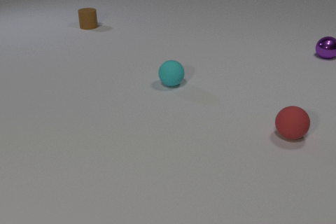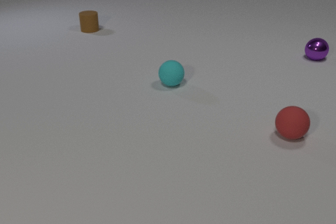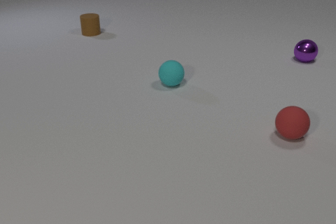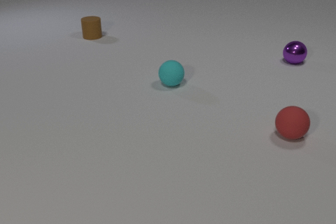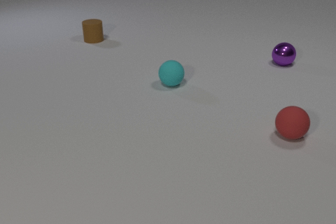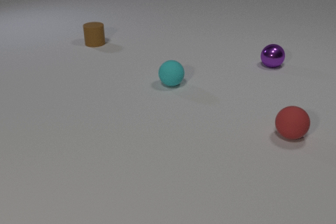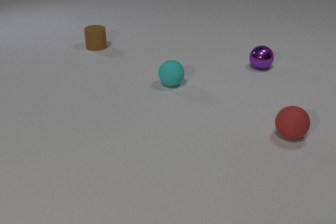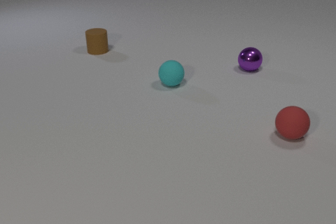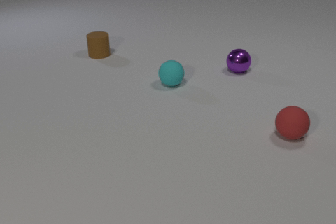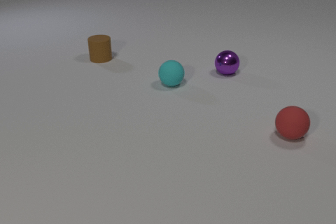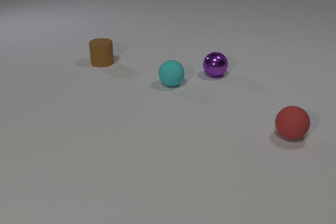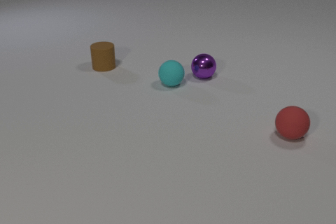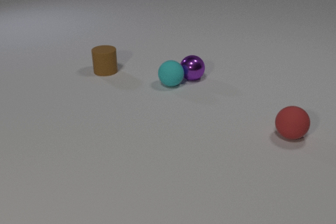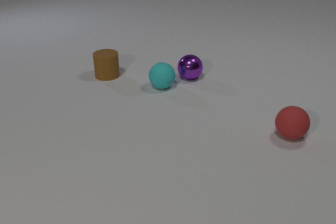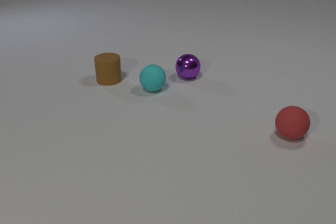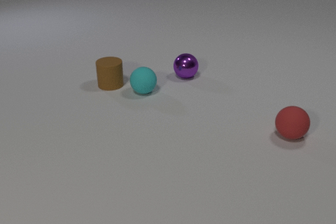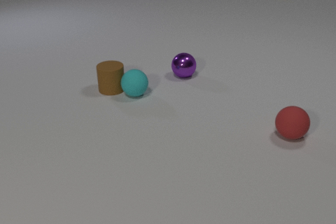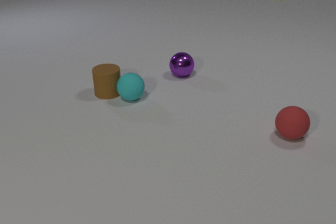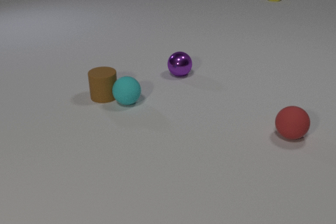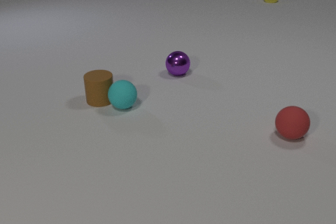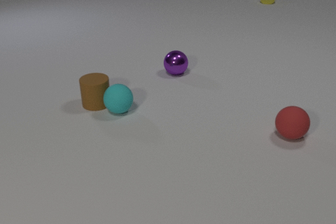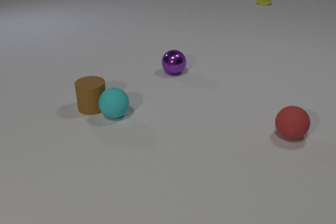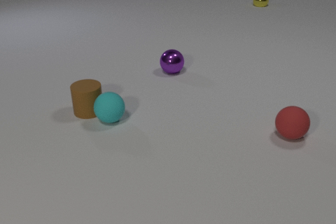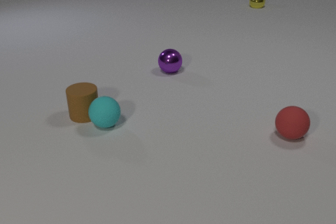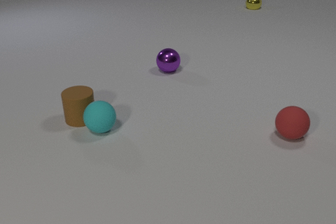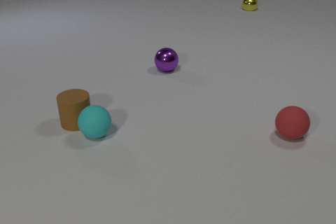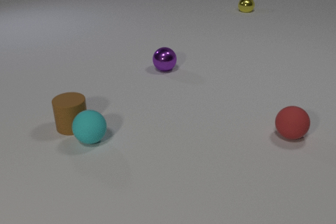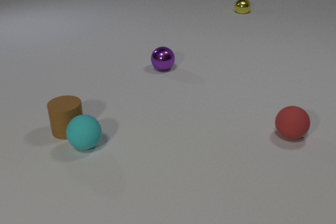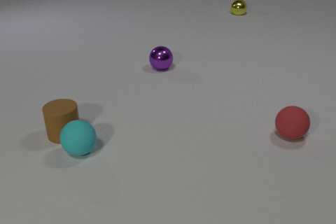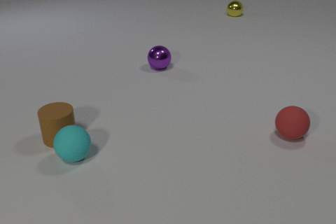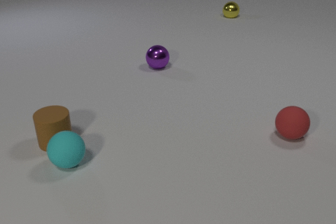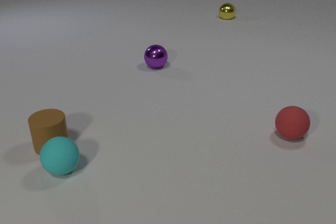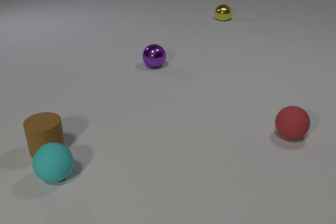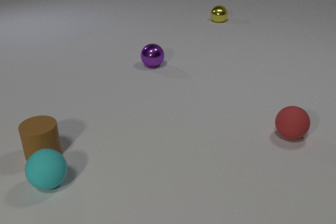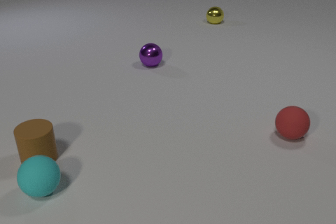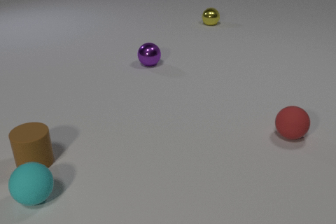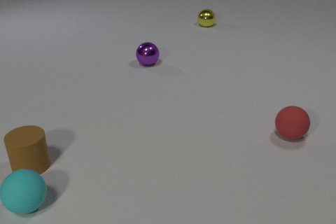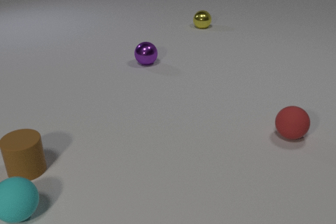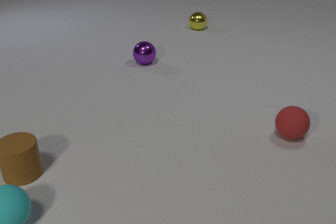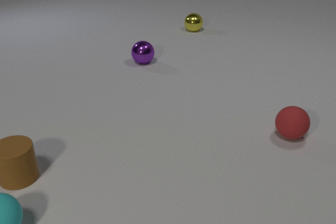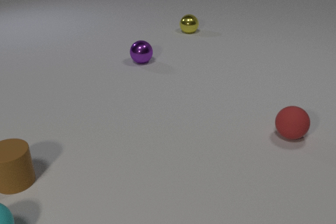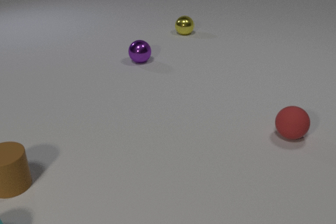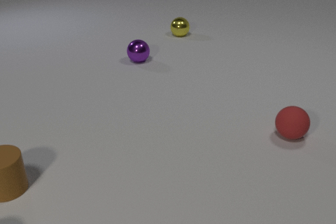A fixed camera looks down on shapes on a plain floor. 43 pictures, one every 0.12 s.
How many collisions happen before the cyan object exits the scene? 2.
What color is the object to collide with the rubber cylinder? cyan.
Are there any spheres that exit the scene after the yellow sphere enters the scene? yes.
0.00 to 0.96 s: The purple metal sphere rolls to the left and toward the camera. The brown rubber cylinder slides toward the camera.
0.96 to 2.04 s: The purple metal sphere rolls to the left. The cyan rubber sphere rolls to the left and toward the camera. The yellow metal sphere comes in at the top edge, rolls toward the camera and to the left. The brown rubber cylinder slides toward the camera. The purple metal sphere and the cyan rubber sphere collide. The cyan rubber sphere and the brown rubber cylinder collide.
2.04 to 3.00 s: The purple metal sphere rolls to the left and away from the camera. The cyan rubber sphere rolls toward the camera and to the left. The yellow metal sphere rolls toward the camera and to the left. The brown rubber cylinder slides toward the camera and to the left.
3.00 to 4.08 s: The purple metal sphere rolls to the left and away from the camera. The cyan rubber sphere rolls toward the camera and to the left. The yellow metal sphere rolls toward the camera and to the left. The brown rubber cylinder slides toward the camera and to the left.
4.08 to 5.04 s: The purple metal sphere rolls to the left and away from the camera. The cyan rubber sphere rolls toward the camera and to the left, leaves at the bottom edge. The yellow metal sphere rolls toward the camera and to the left. The brown rubber cylinder slides toward the camera and to the left.
